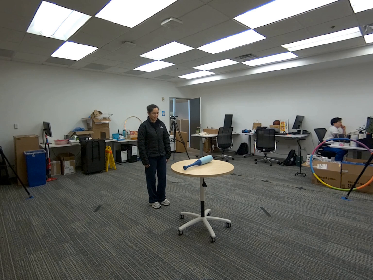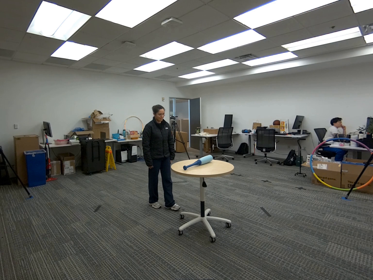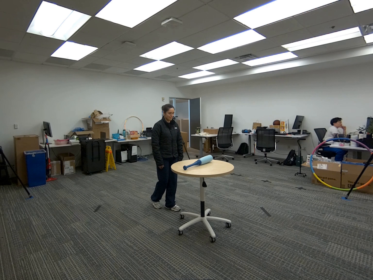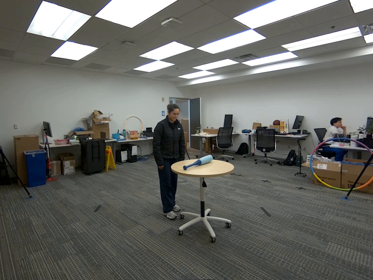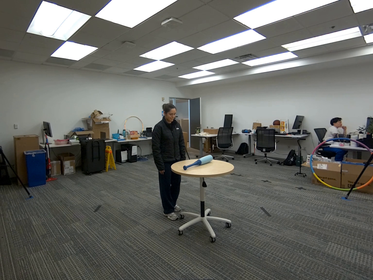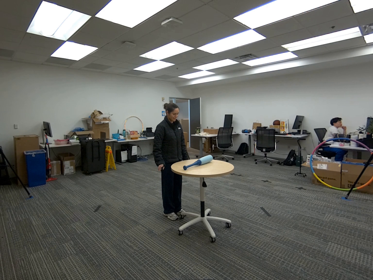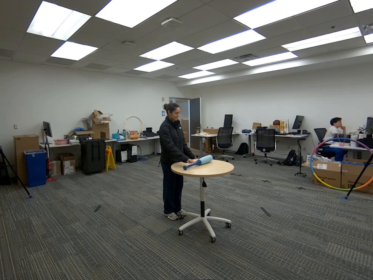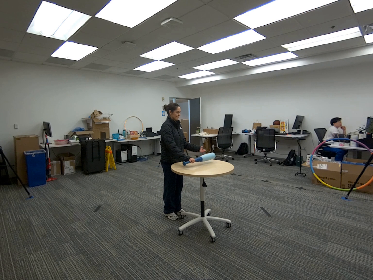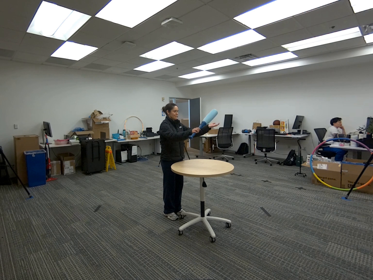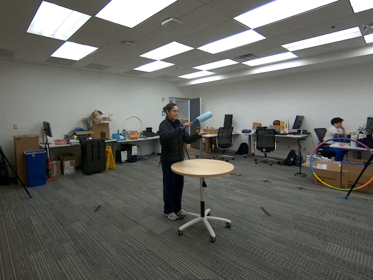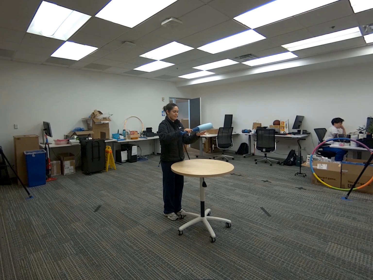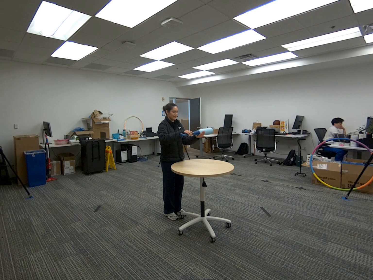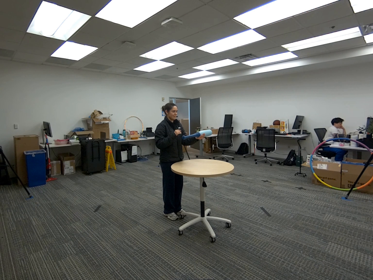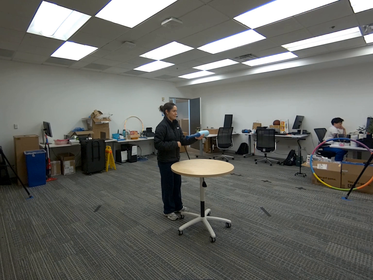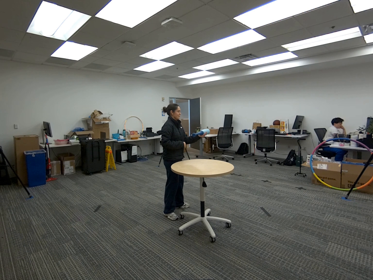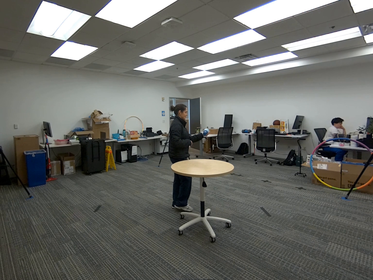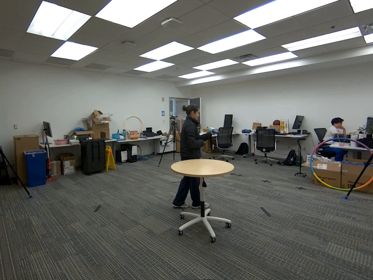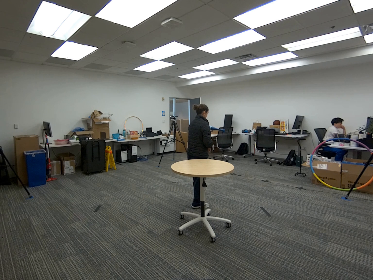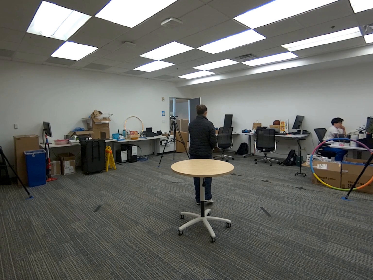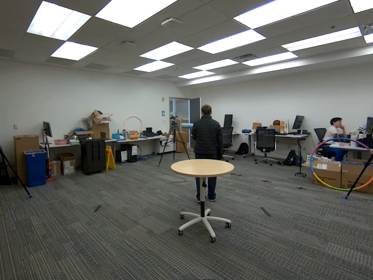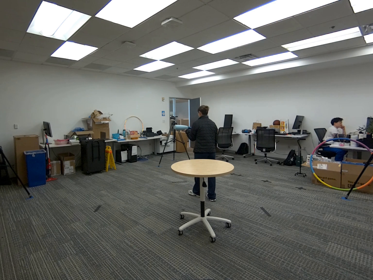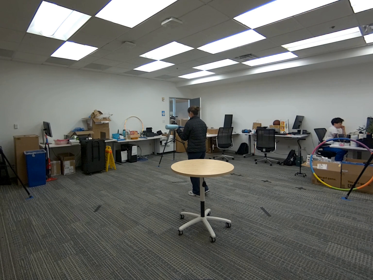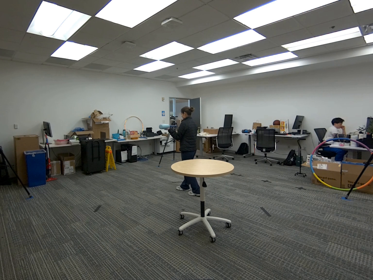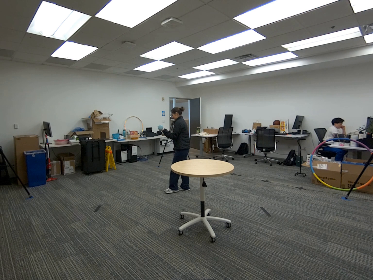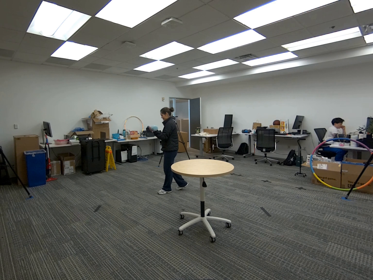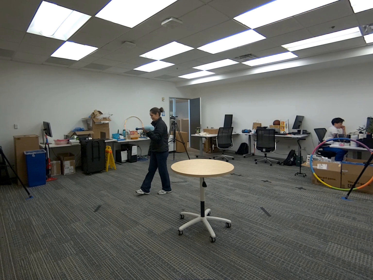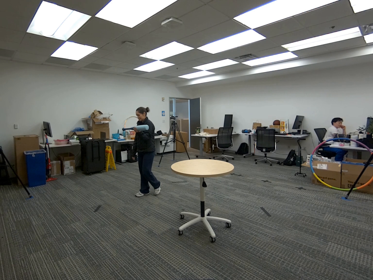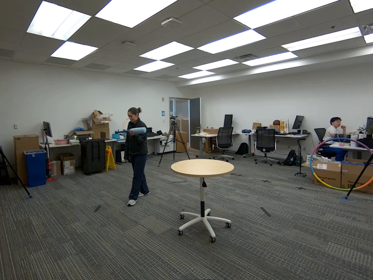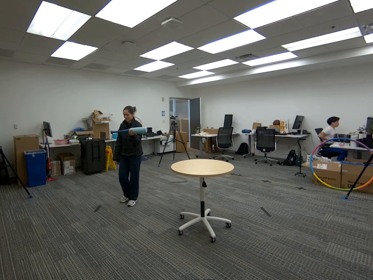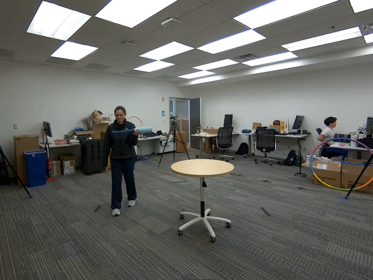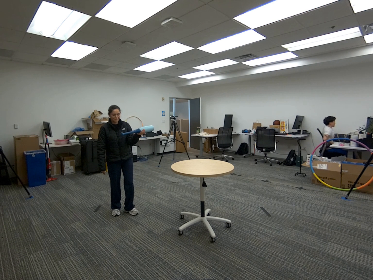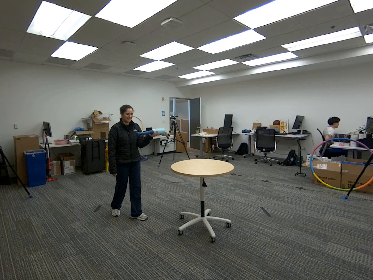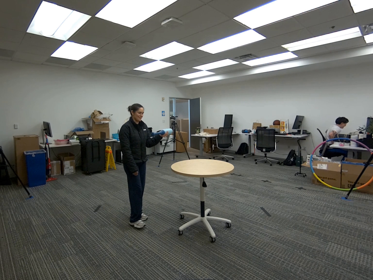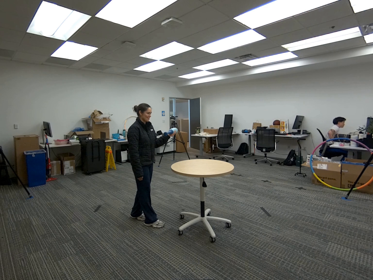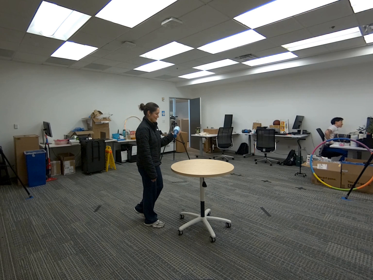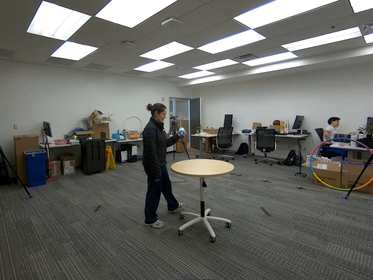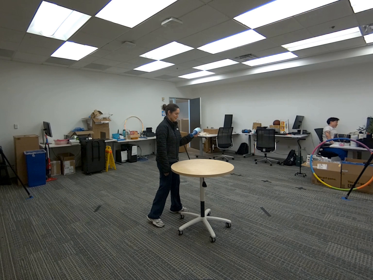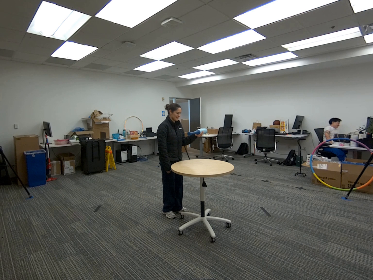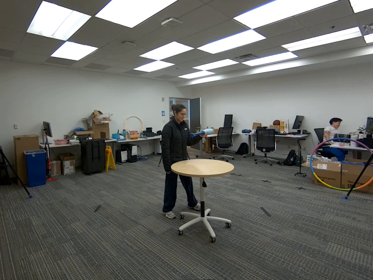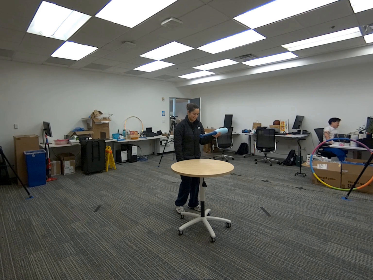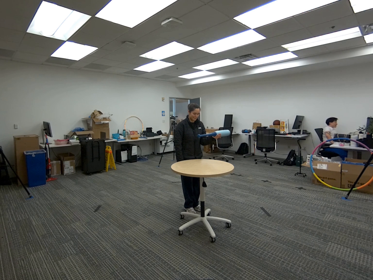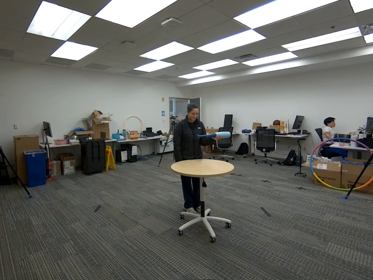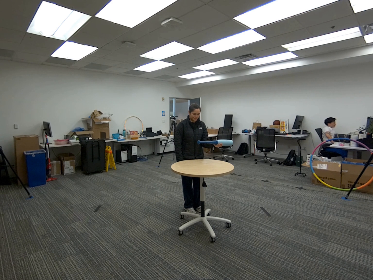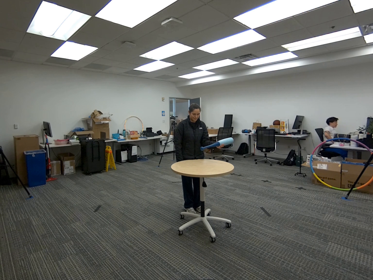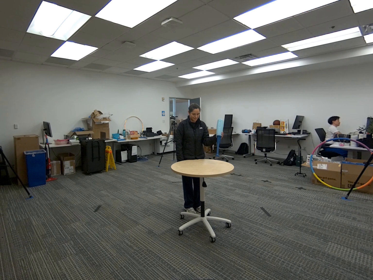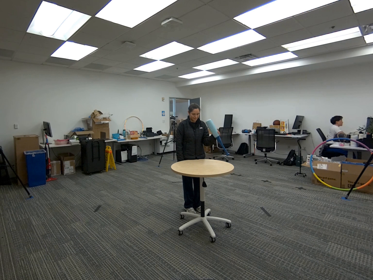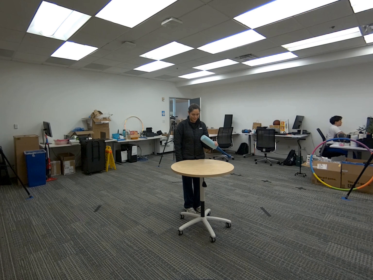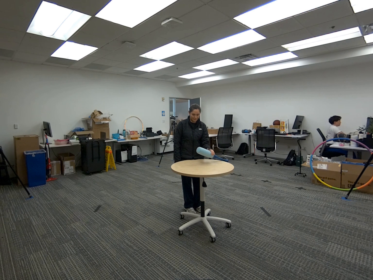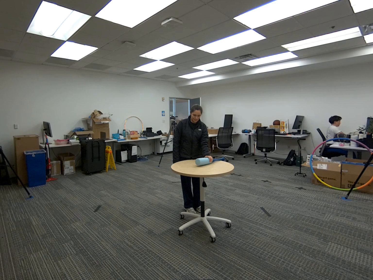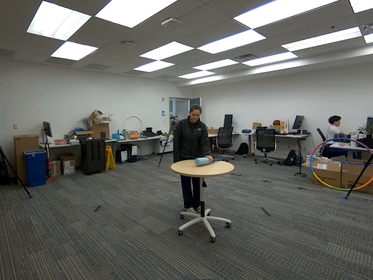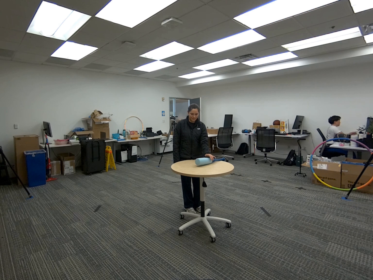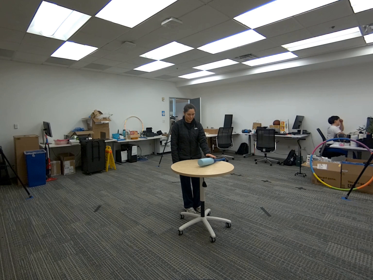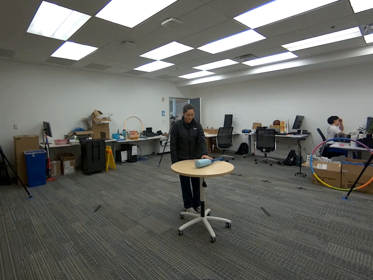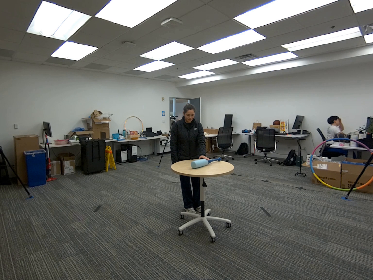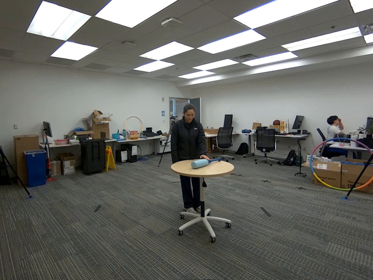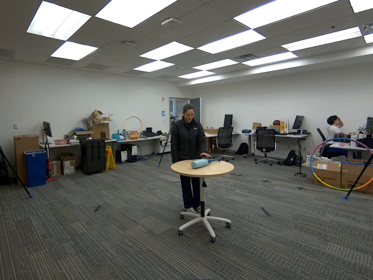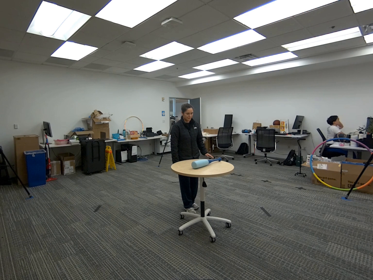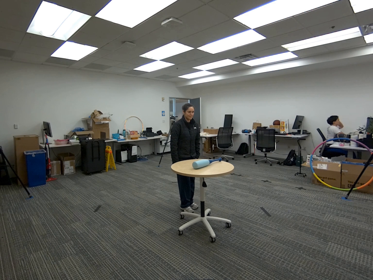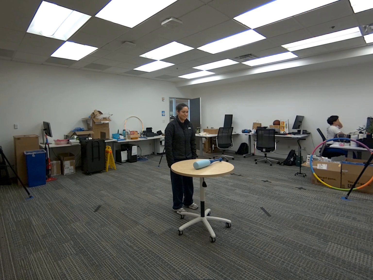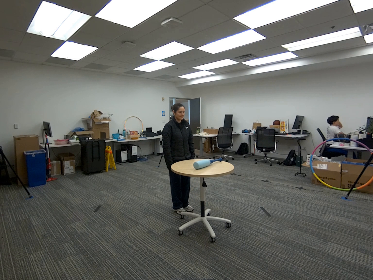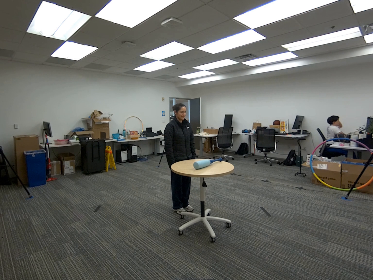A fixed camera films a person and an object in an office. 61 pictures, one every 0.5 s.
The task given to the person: Walk over to the baseball bat on the round table and pick up the base ball bat off the floor using one hand and proceed to balance the bat on your palm. Place the bat down when complete.
